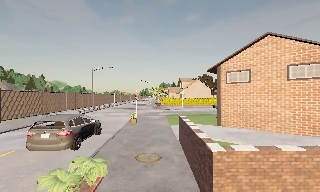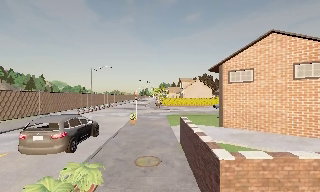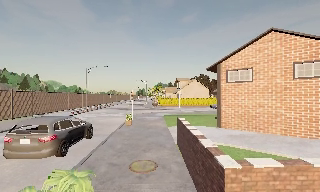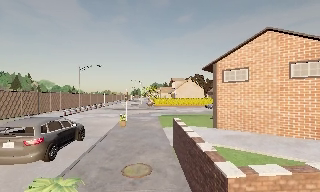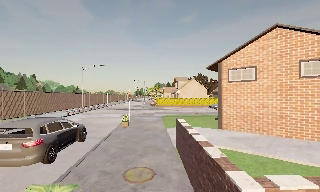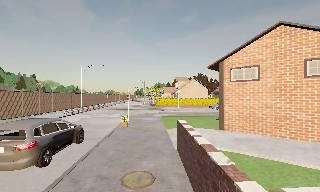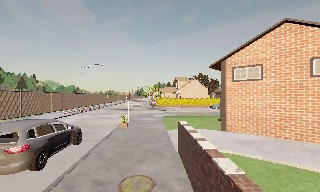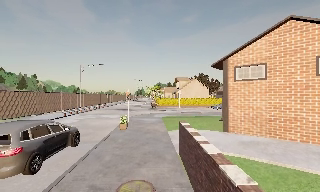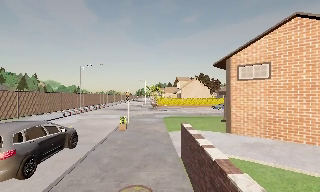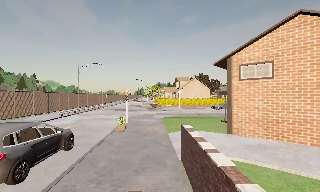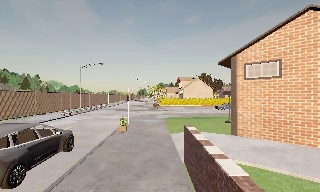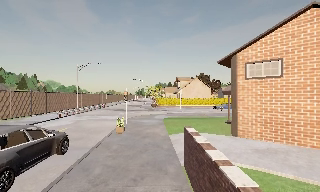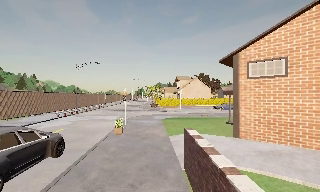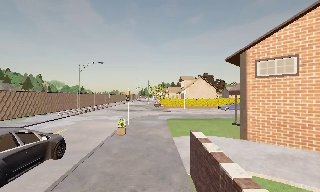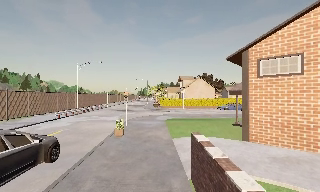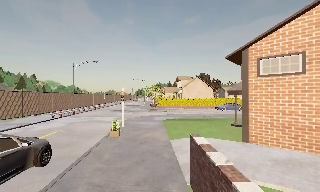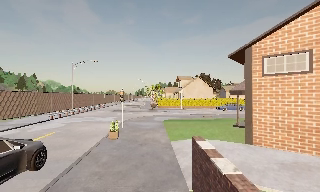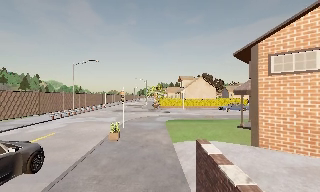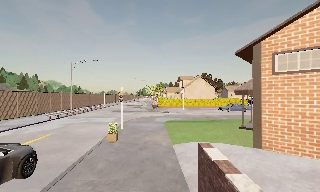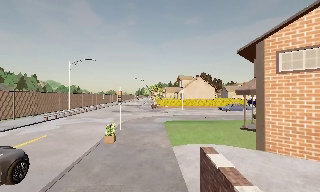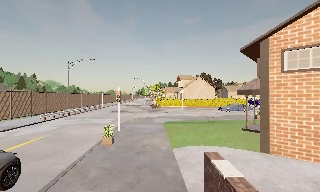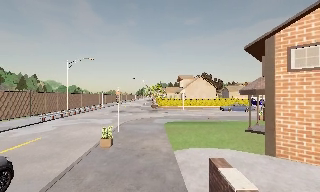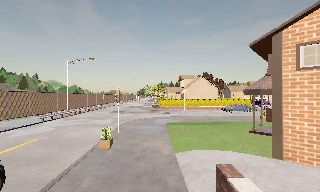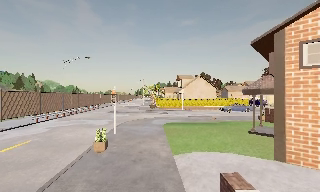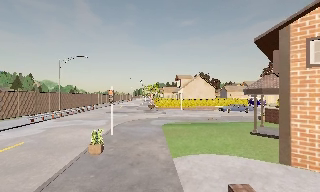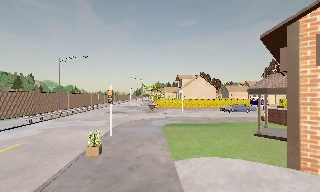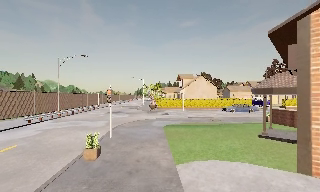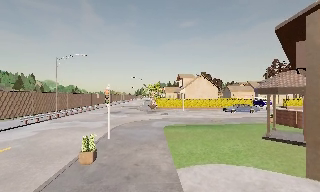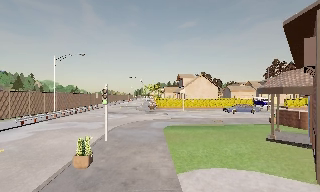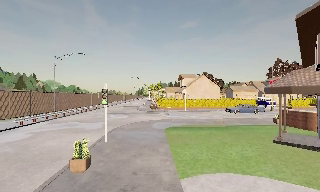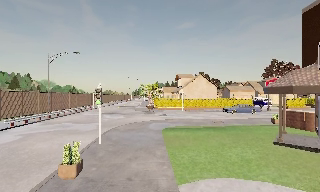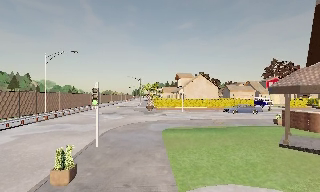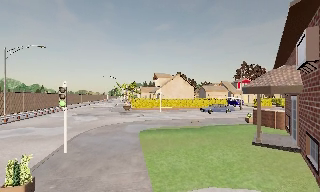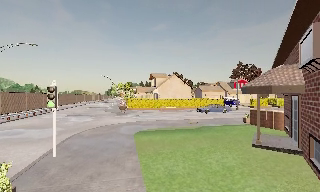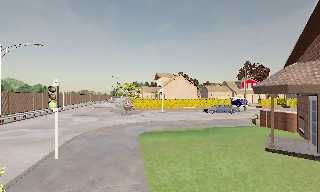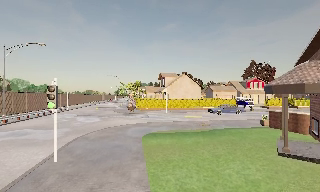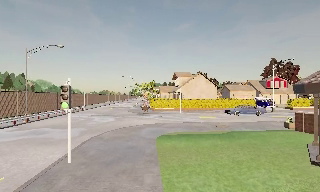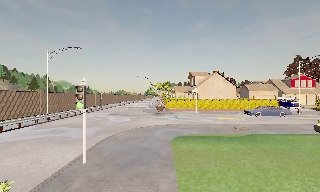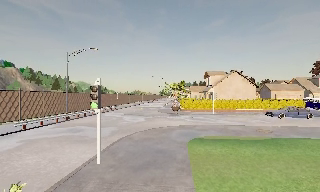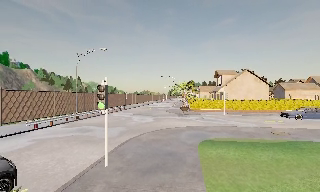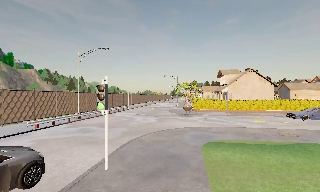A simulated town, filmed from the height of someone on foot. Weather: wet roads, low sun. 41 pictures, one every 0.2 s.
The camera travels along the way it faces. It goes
forward.
0.0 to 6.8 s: The camera travels forward, about 11 m, so what stands in front looms larger.
6.8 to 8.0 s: The camera swings to its left by about 20 degrees, and the scene slides to the right. It travels forward, about 2 m, so what stands in front looms larger.
The film runs forward here.
